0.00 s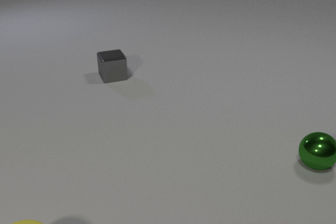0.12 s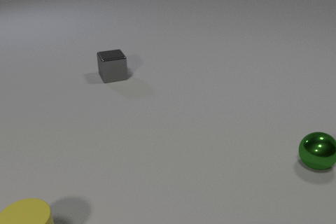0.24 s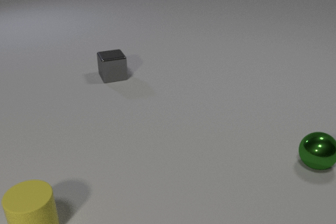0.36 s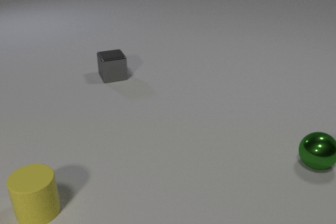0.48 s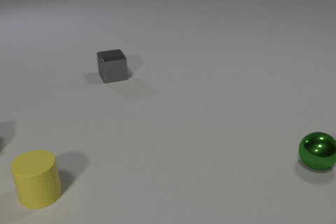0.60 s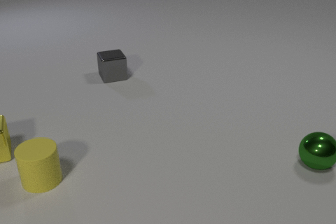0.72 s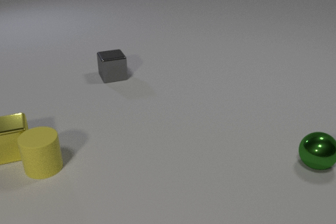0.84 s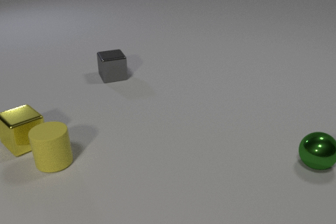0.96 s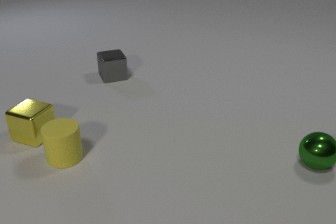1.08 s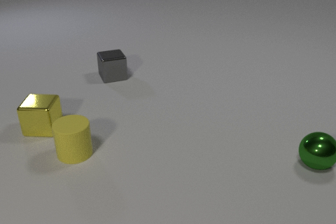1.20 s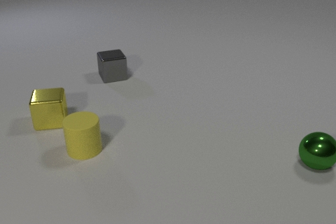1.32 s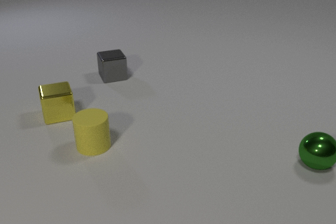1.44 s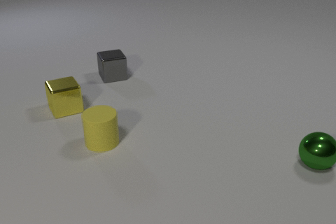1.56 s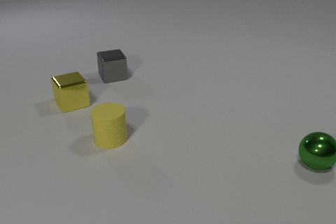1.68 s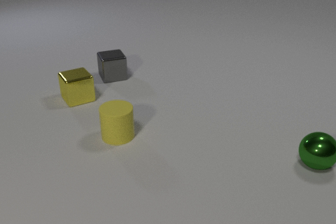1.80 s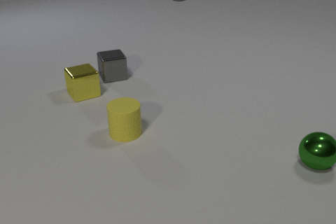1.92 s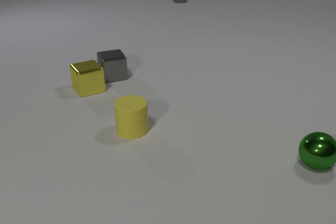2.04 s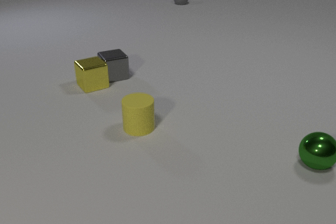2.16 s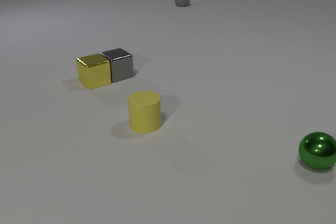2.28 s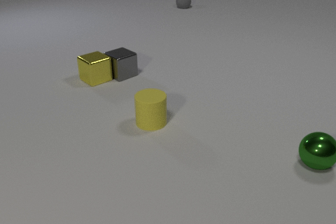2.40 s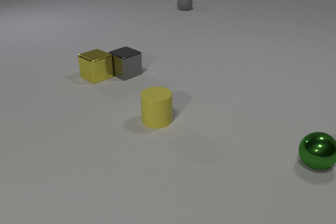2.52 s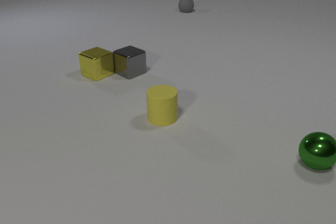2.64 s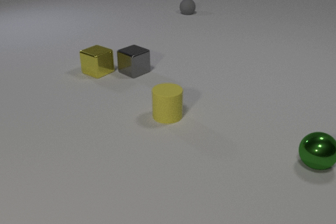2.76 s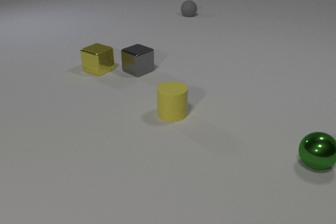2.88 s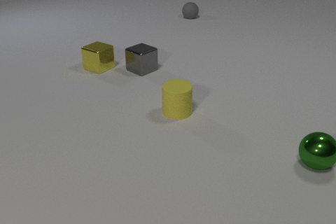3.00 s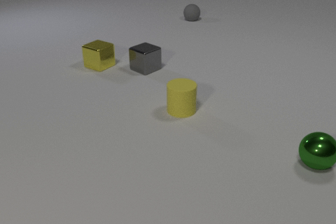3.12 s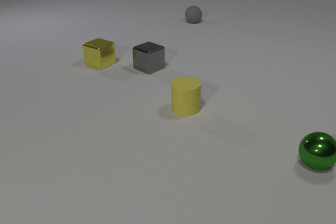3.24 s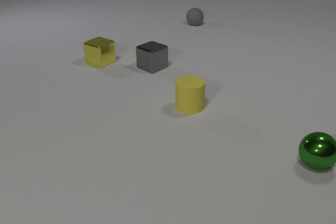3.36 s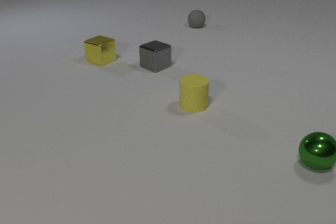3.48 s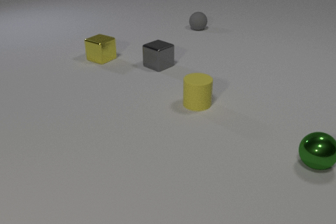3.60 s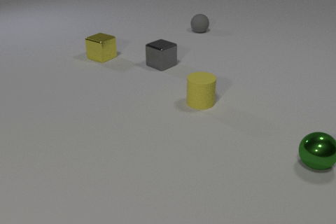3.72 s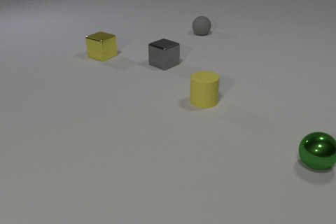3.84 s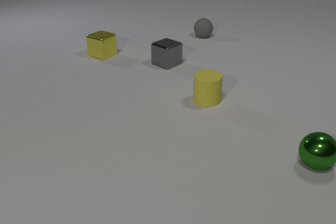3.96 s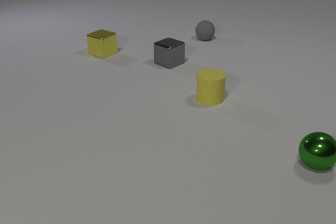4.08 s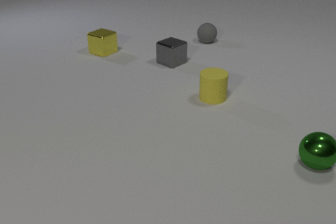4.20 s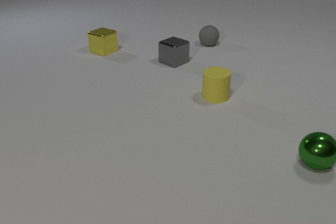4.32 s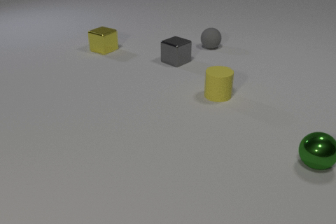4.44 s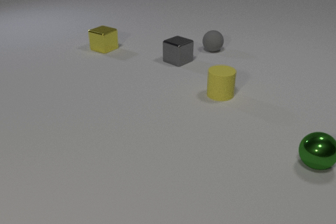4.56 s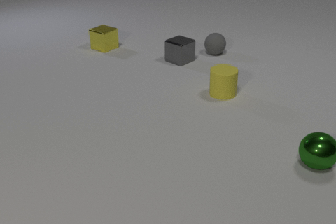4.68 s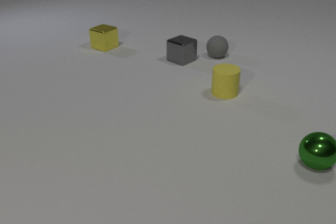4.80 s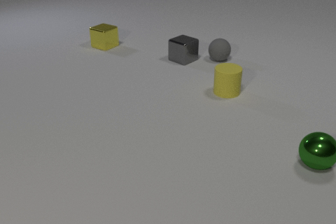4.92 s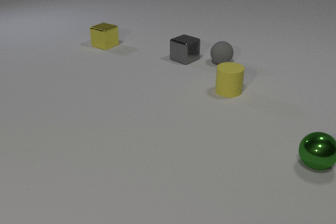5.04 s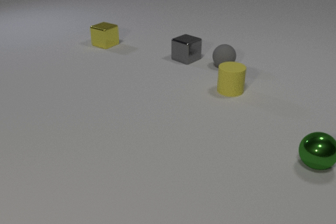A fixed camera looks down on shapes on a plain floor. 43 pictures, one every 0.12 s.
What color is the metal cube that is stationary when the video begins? gray.
How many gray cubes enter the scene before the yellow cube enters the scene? 0.
What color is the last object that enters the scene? gray.
0.00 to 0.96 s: The yellow metal cube comes in at the left edge, slides to the right, spins so that its near face slides to the right, counterclockwise seen from above. The yellow rubber cylinder slides away from the camera. The yellow metal cube and the yellow rubber cylinder collide.
0.96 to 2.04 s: The yellow metal cube slides away from the camera and to the right, spins counterclockwise seen from above by about 60 degrees, its near face sliding to the right. The yellow rubber cylinder slides to the right and away from the camera. The gray rubber sphere comes in at the top edge, rolls toward the camera. The yellow metal cube and the gray metal cube collide.
2.04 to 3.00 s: The yellow metal cube slides away from the camera, spins counterclockwise seen from above by about 30 degrees, its near face sliding to the right. The yellow rubber cylinder slides to the right and away from the camera. The gray metal cube slides to the right and away from the camera, spins counterclockwise seen from above by about 15 degrees, its near face sliding to the right. The gray rubber sphere rolls toward the camera.
3.00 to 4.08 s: The yellow metal cube slides away from the camera. The yellow rubber cylinder slides to the right and away from the camera. The gray metal cube slides to the right and away from the camera. The gray rubber sphere rolls toward the camera.
4.08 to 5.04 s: The yellow metal cube slides away from the camera. The yellow rubber cylinder slides away from the camera and to the right. The gray metal cube slides to the right and away from the camera. The gray rubber sphere rolls toward the camera.
